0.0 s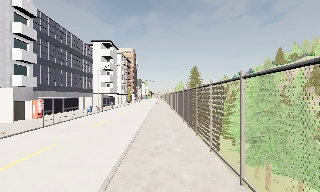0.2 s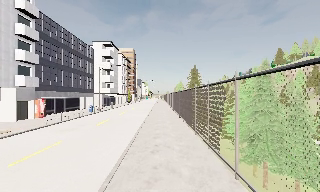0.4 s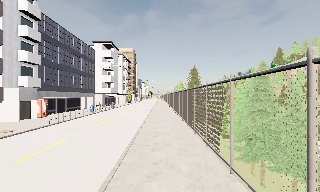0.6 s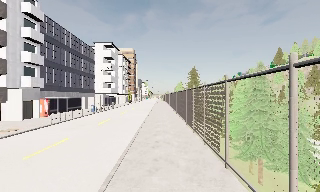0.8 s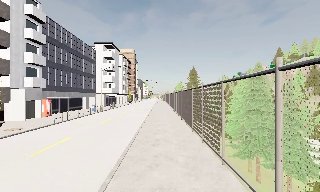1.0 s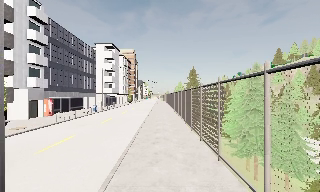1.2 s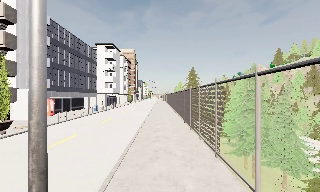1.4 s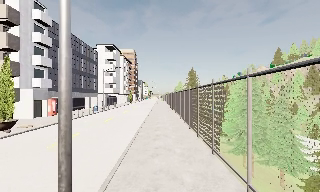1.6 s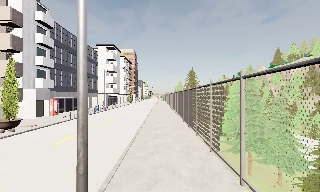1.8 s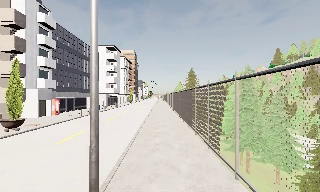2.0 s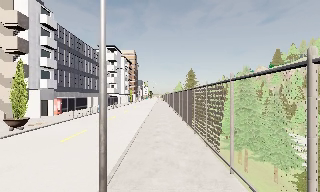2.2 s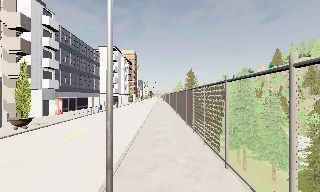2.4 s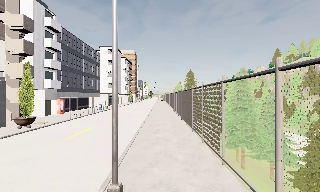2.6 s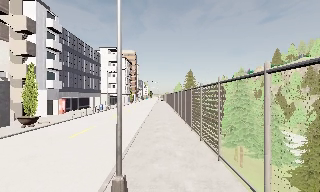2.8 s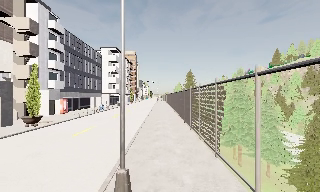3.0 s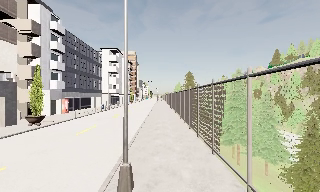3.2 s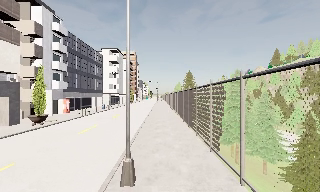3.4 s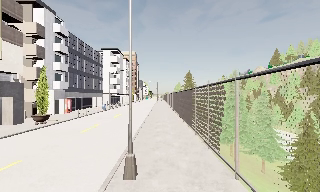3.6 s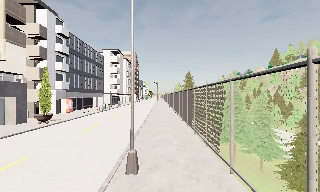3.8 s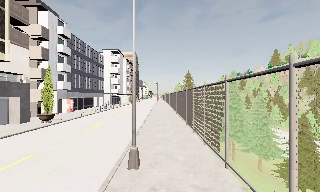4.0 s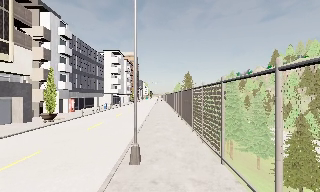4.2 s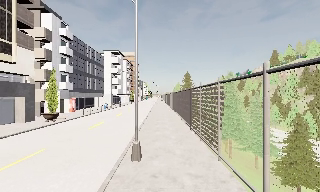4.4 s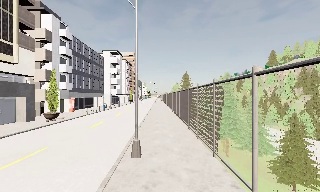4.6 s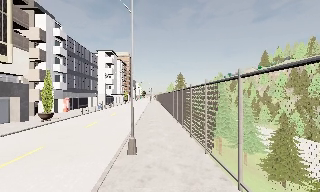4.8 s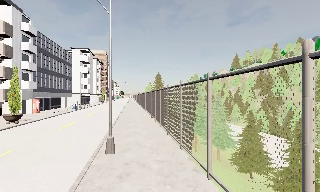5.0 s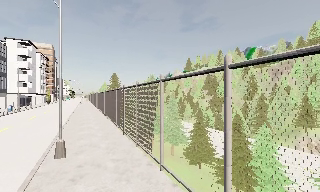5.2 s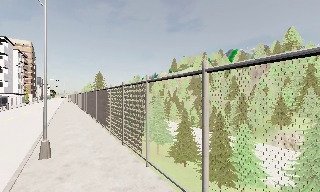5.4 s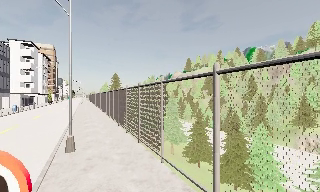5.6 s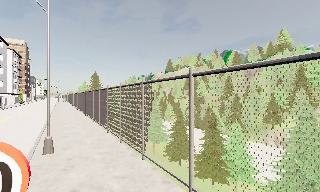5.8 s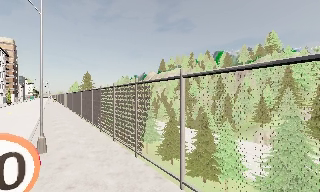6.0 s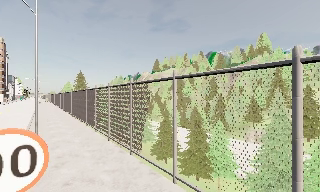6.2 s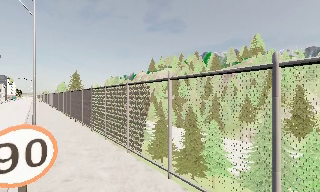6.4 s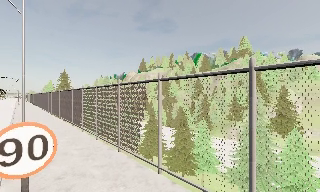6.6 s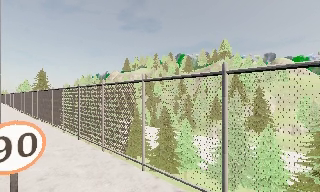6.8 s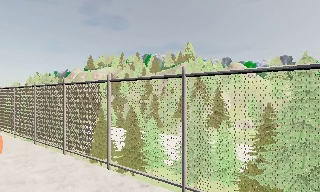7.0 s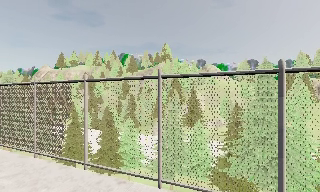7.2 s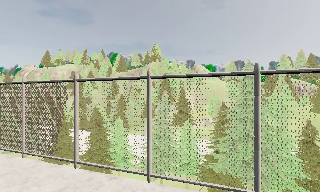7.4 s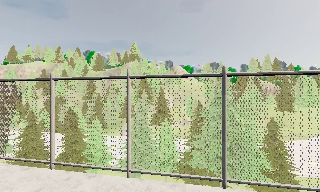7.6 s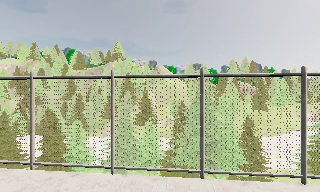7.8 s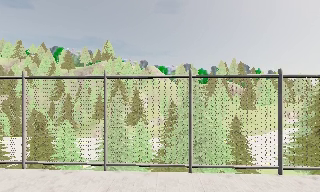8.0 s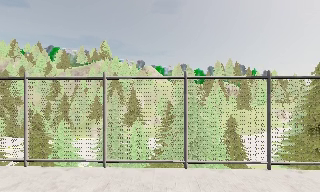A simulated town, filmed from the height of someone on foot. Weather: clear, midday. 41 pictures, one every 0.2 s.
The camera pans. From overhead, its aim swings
clockwise.
The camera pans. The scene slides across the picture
to the left.
0.0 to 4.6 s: The camera travels backward, about 8 m, so what stands in front gets smaller.
4.6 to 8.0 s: The scene slides to the left, as the camera pans about 85 degrees to its right. It travels backward, about 5 m.
The film runs backward here.
